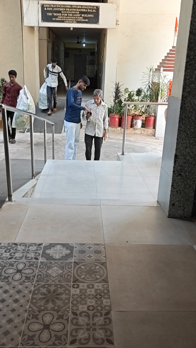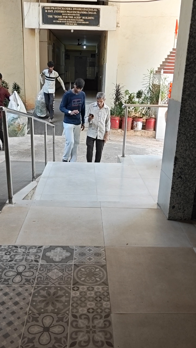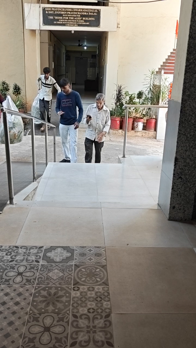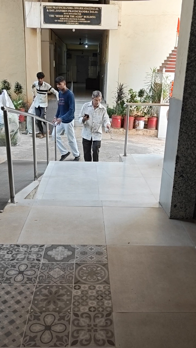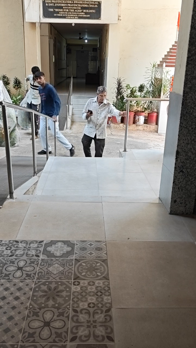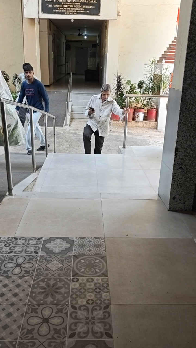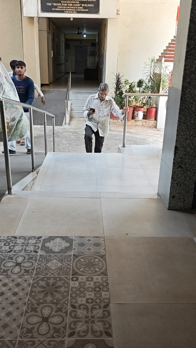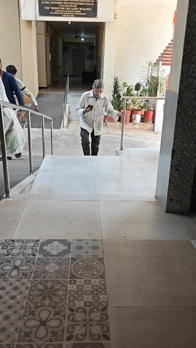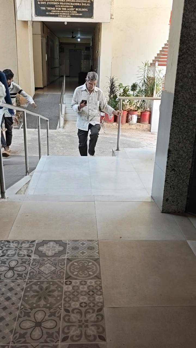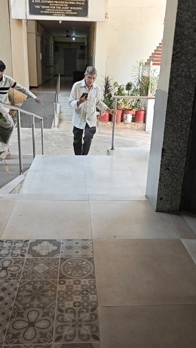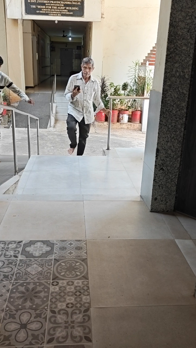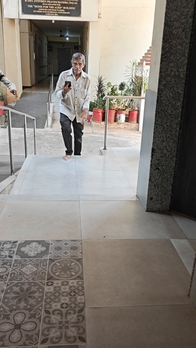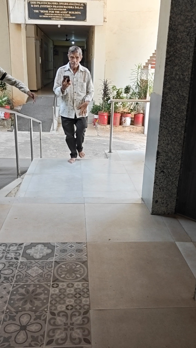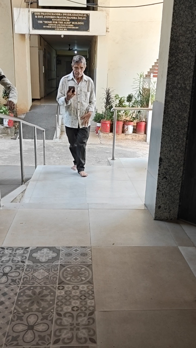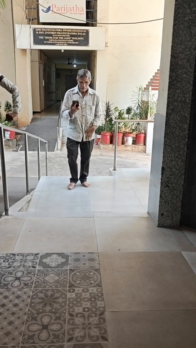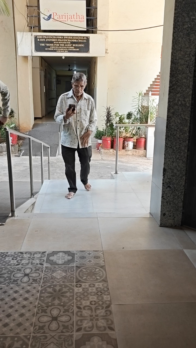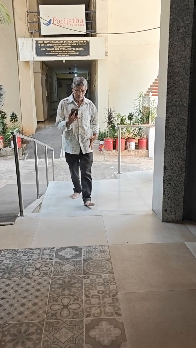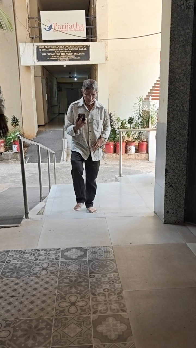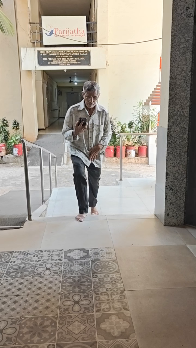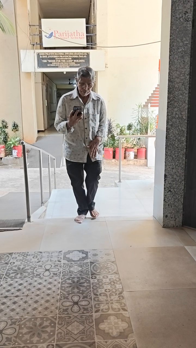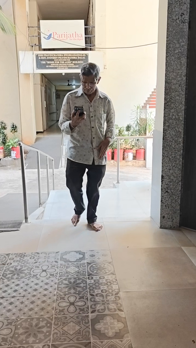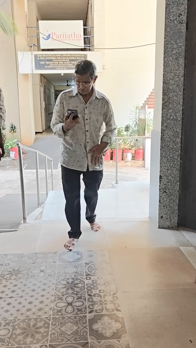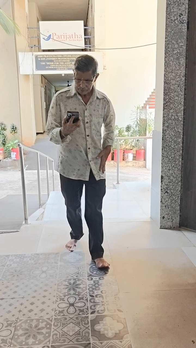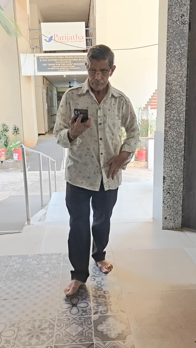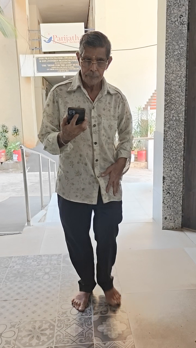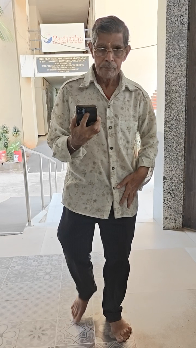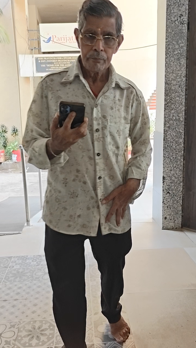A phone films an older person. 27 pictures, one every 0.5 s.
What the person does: Climbing stairs.
